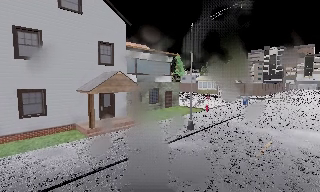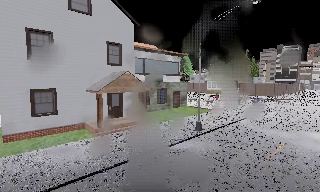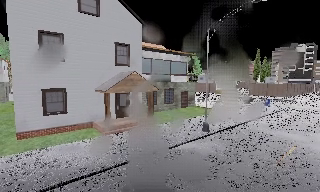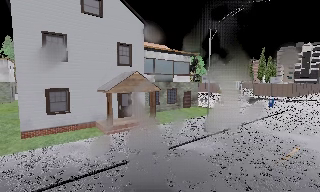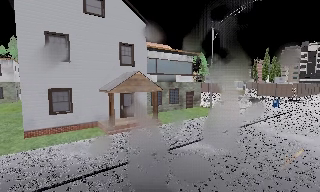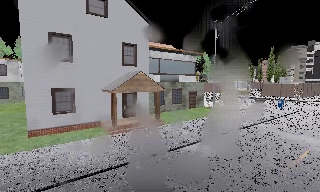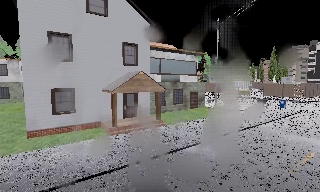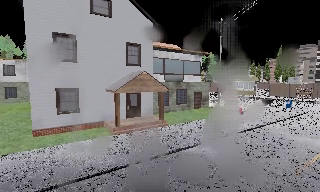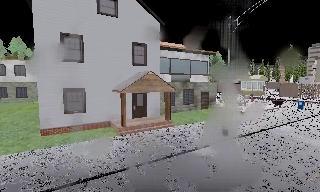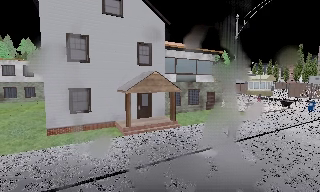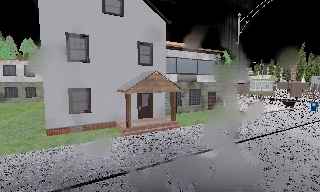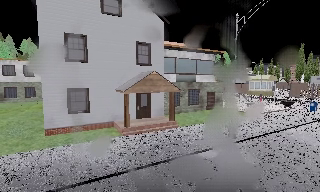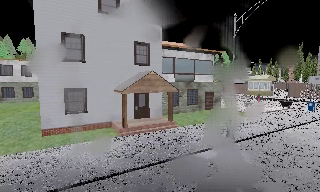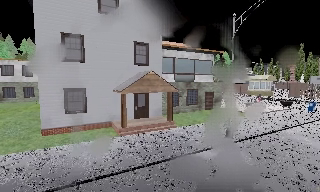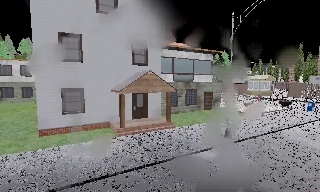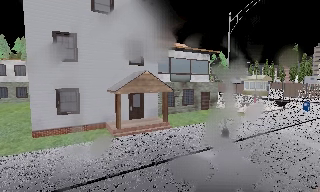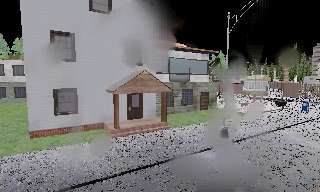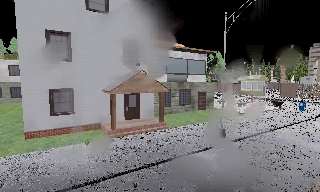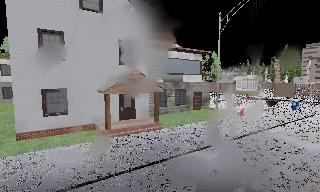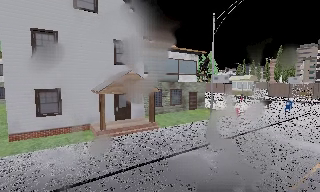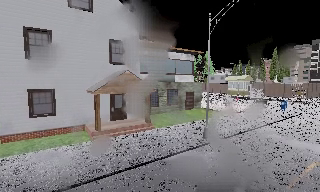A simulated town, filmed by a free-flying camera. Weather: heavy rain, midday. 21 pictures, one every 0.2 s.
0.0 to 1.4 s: The camera pans to its left, which is counterclockwise from overhead, by about 10 degrees. It travels to its right, about 0.5 m.
1.4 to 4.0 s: The camera travels to its right and forward, about 1 m, so close, fixed things drift to the left.
The film runs forward here.
